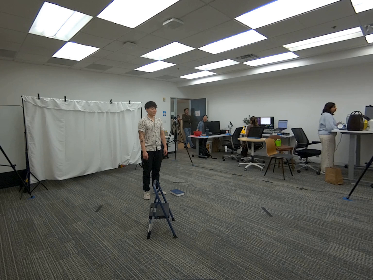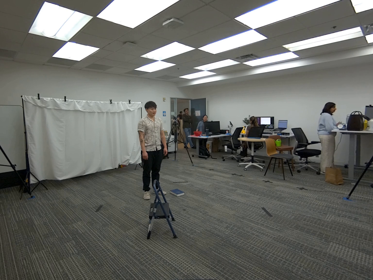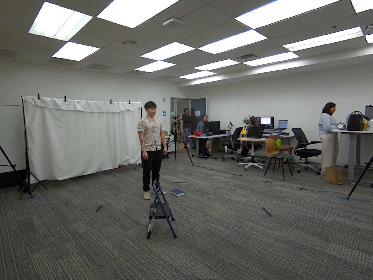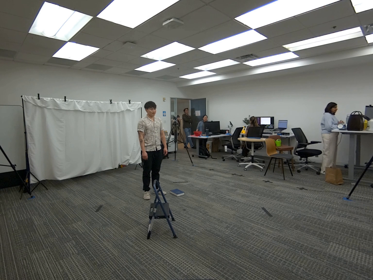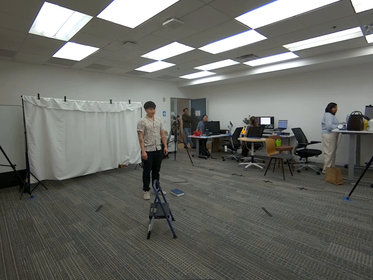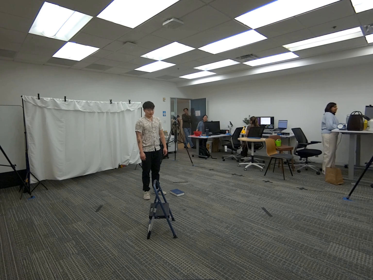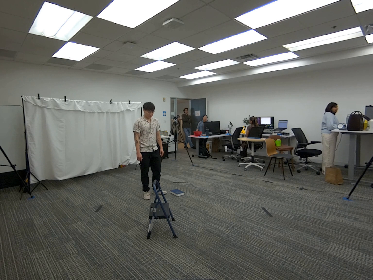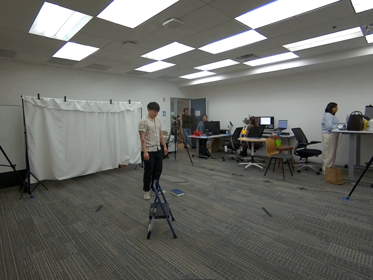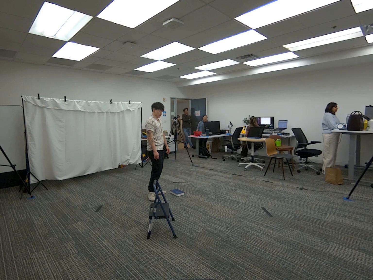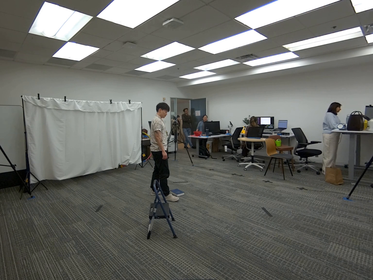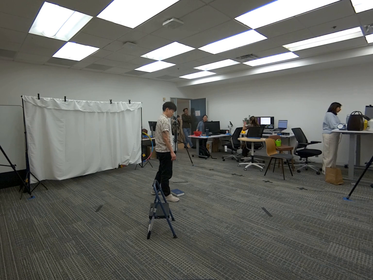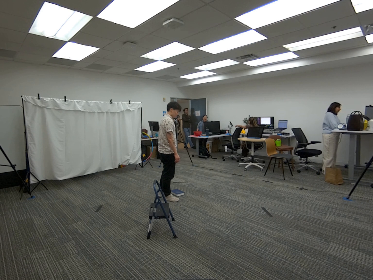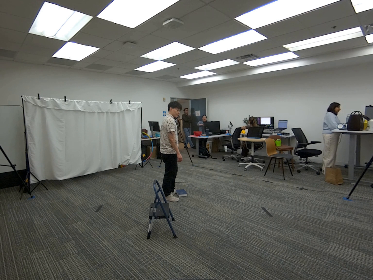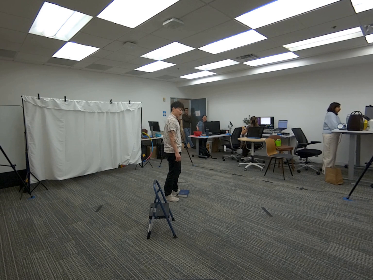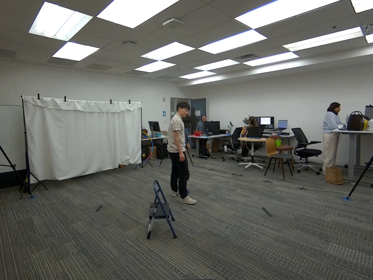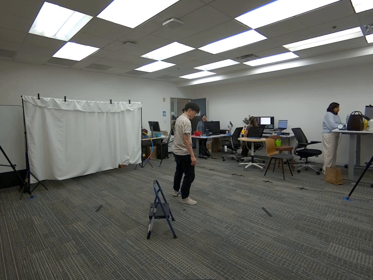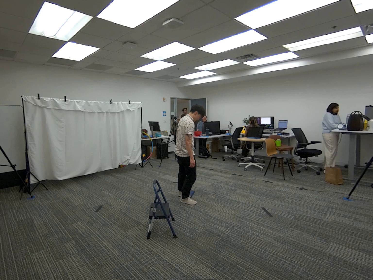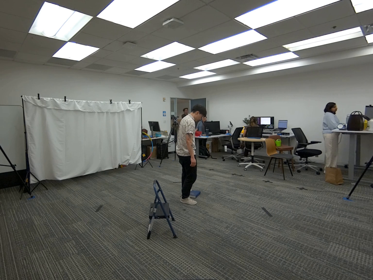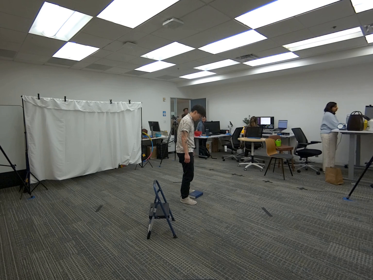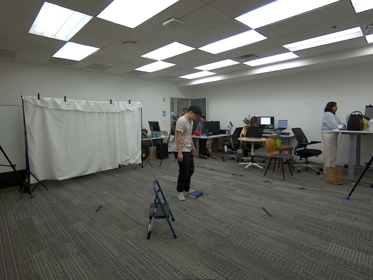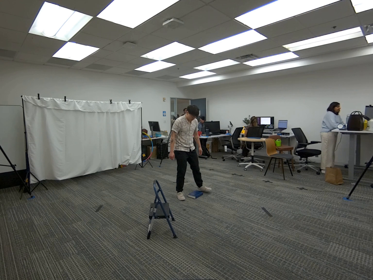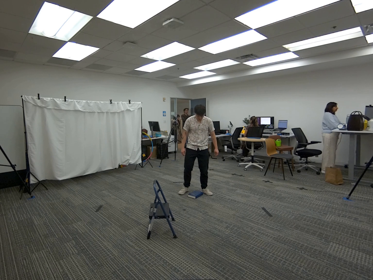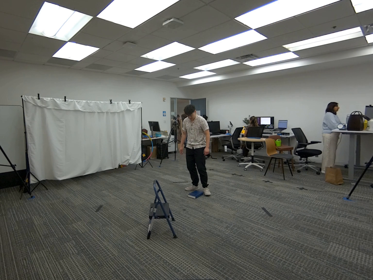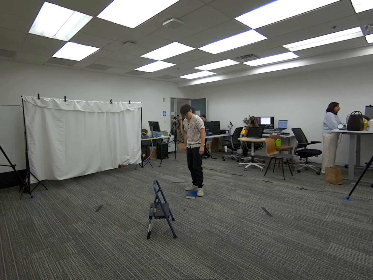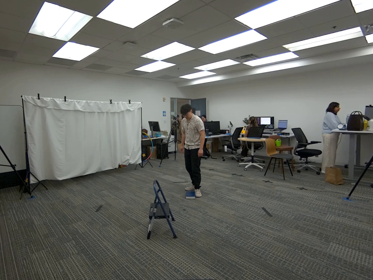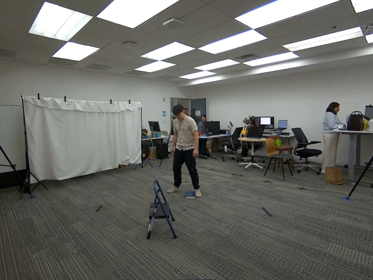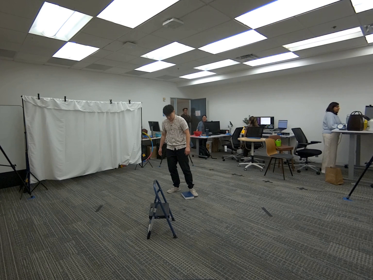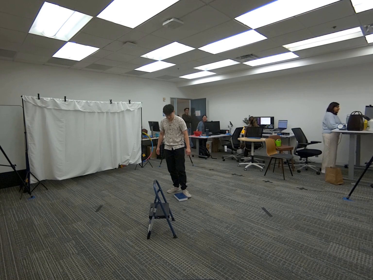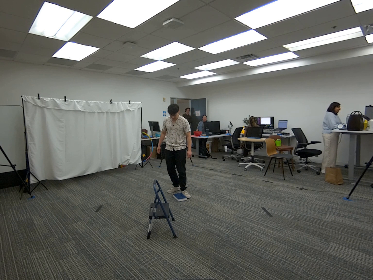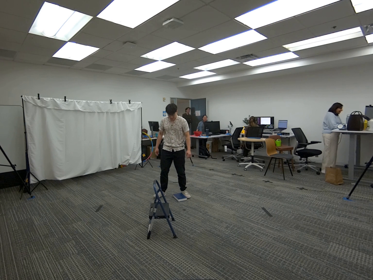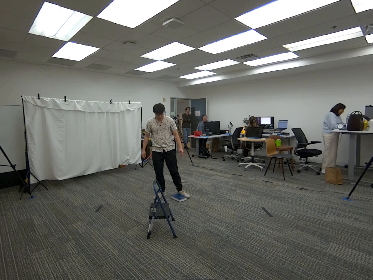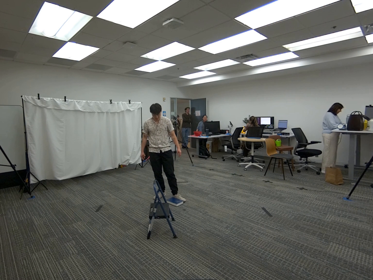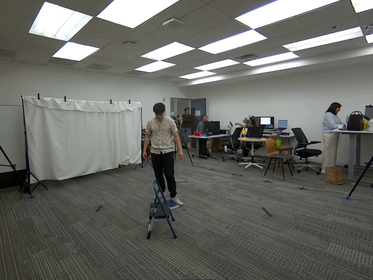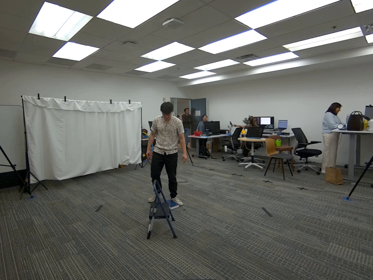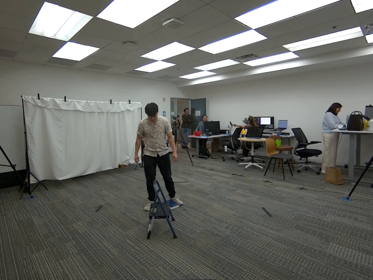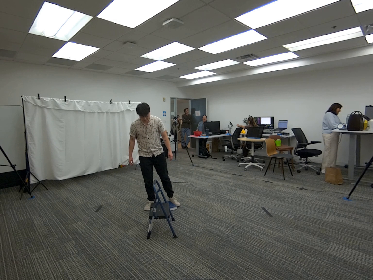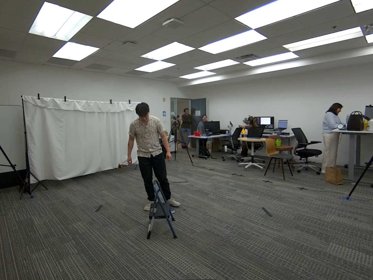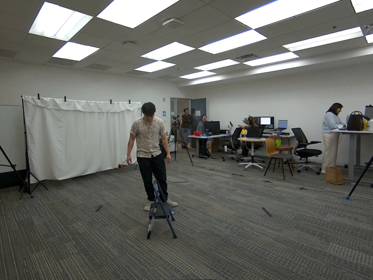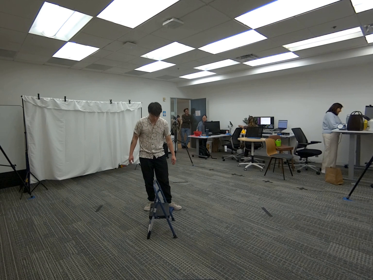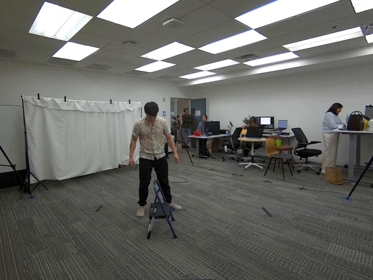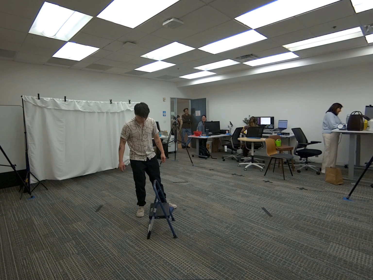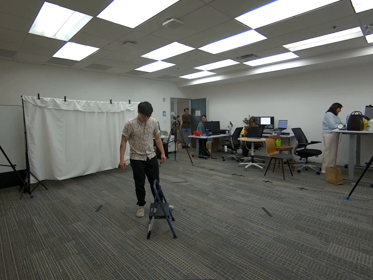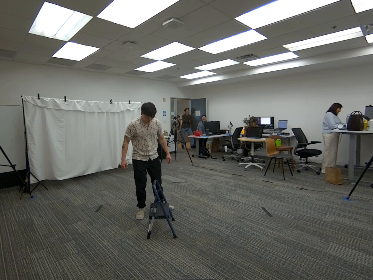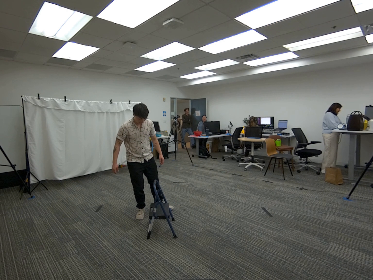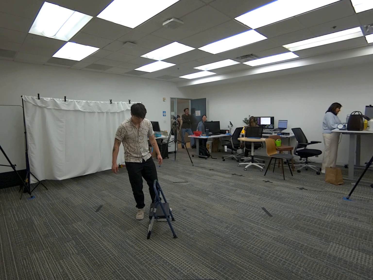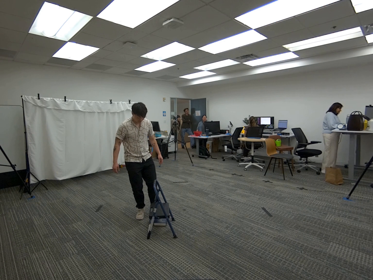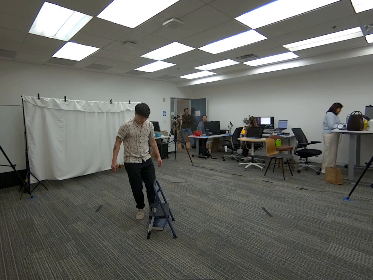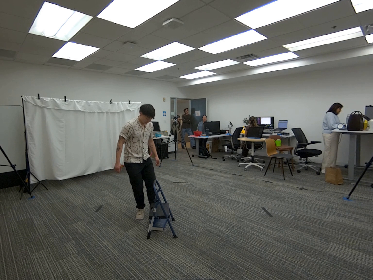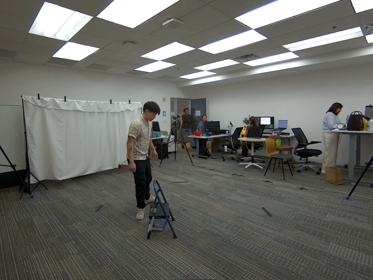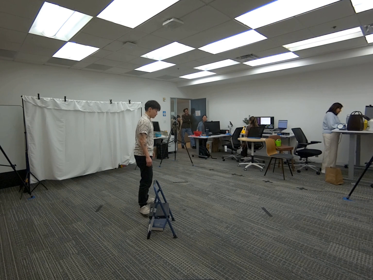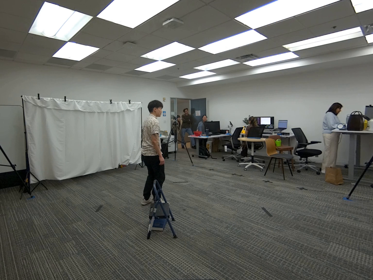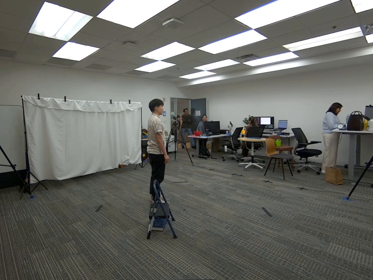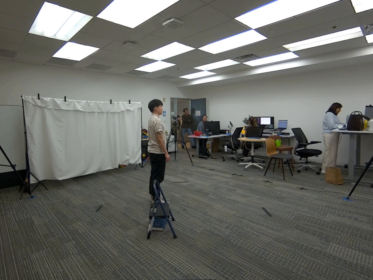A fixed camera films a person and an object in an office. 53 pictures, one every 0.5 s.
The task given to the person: Walk over to the dark blue book near the step ladder and push the dark blue book underneath the step ladder using your left foot.
